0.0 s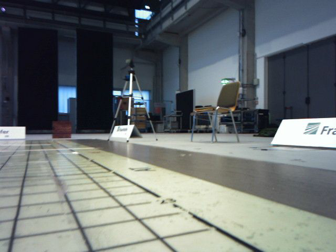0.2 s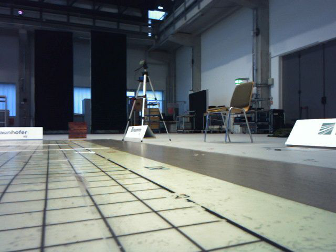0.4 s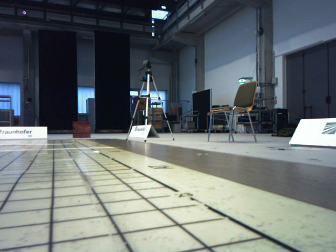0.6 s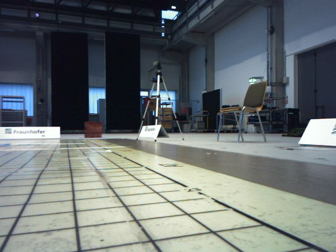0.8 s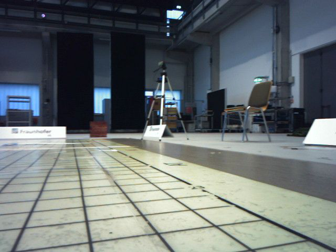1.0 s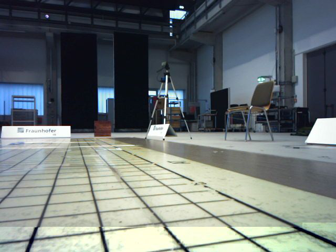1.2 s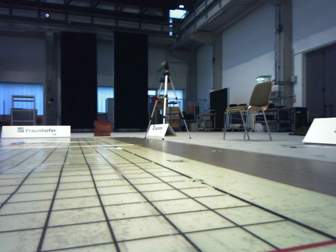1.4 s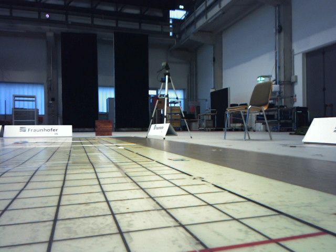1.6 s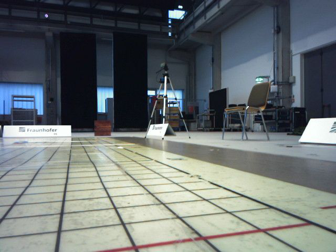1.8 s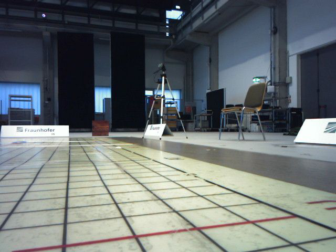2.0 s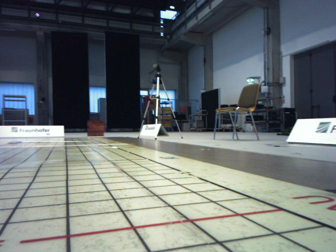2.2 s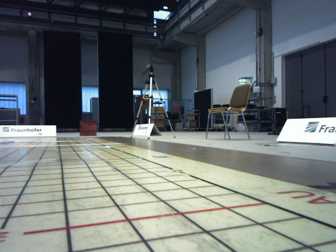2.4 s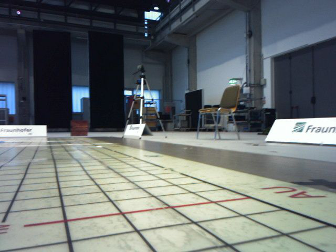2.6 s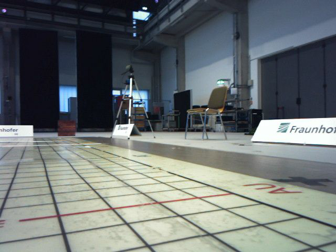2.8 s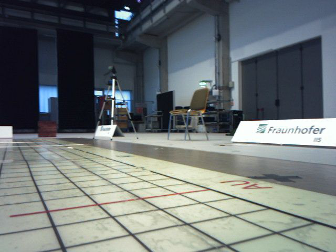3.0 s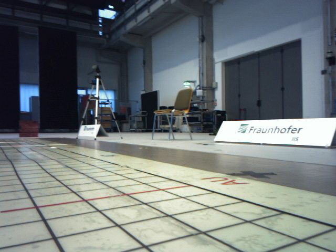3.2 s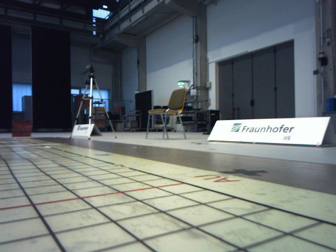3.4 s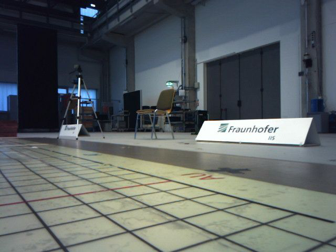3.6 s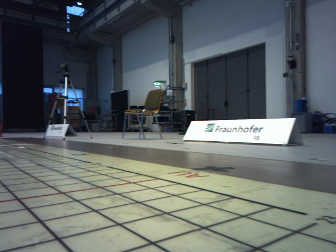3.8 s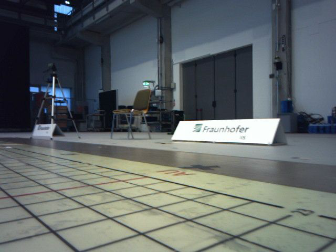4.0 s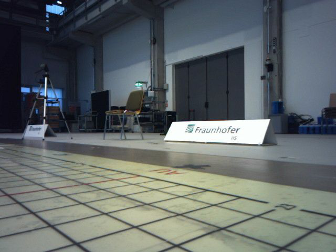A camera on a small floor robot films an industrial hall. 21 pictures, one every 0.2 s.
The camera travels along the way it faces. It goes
backward.
0.0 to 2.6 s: The camera travels backward, about 0.5 m, so what stands in front gets smaller.
2.6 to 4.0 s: The camera swings to its right by about 15 degrees, and the scene slides to the left. It travels backward, about 0.3 m, so what stands in front gets smaller.
The film runs backward here.
